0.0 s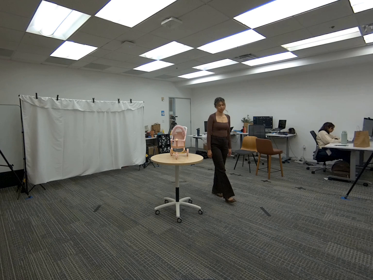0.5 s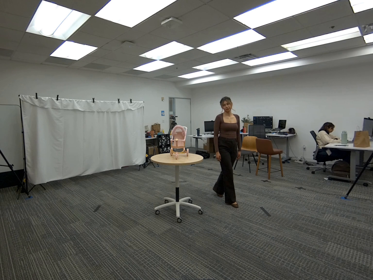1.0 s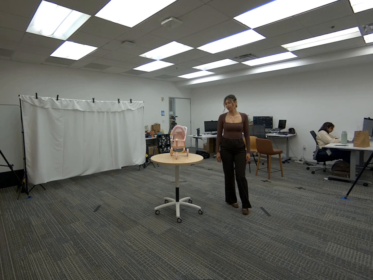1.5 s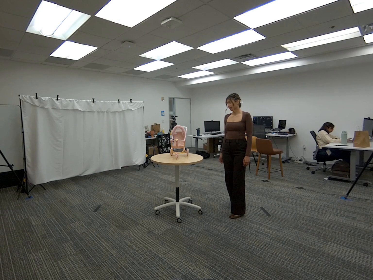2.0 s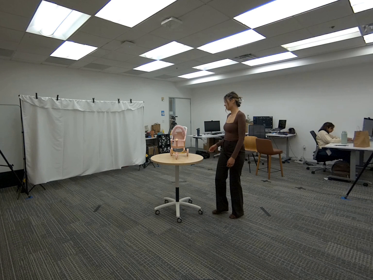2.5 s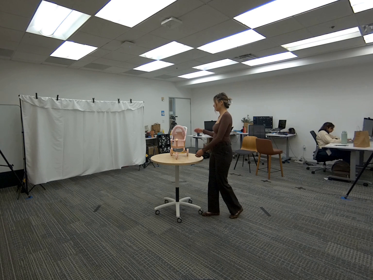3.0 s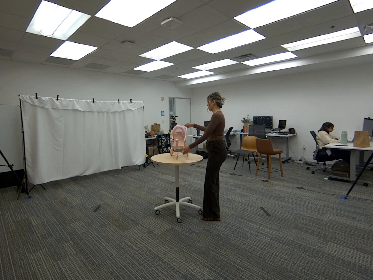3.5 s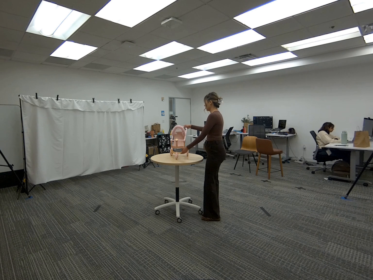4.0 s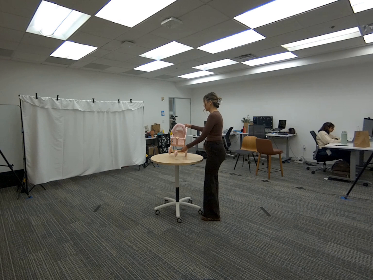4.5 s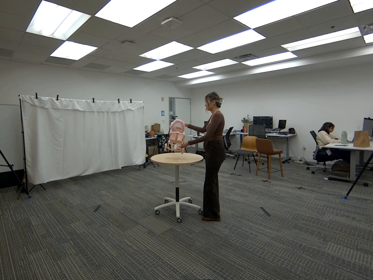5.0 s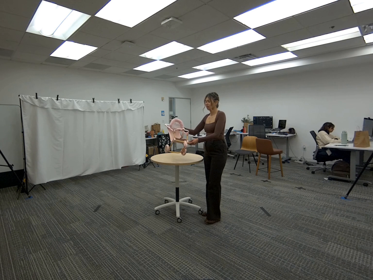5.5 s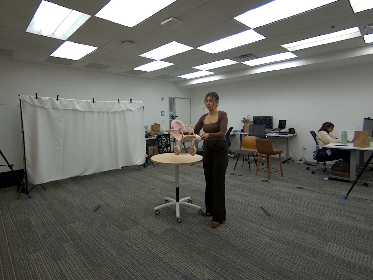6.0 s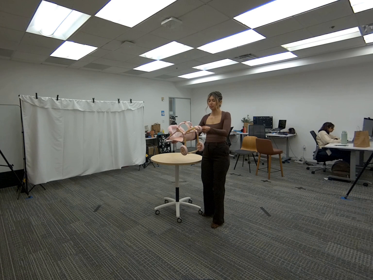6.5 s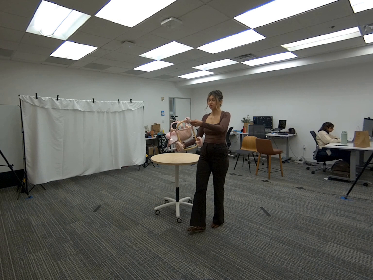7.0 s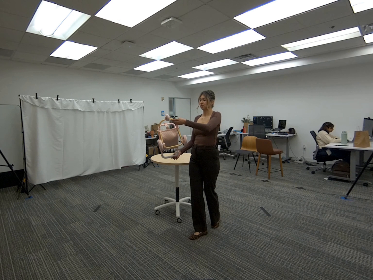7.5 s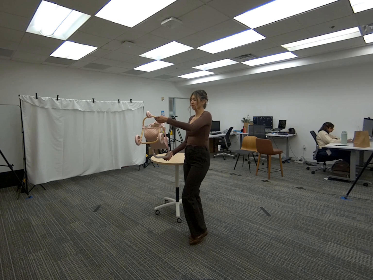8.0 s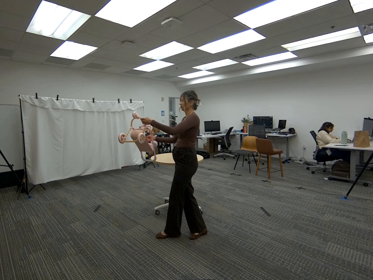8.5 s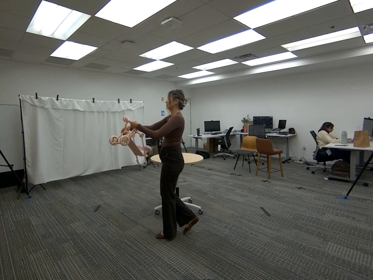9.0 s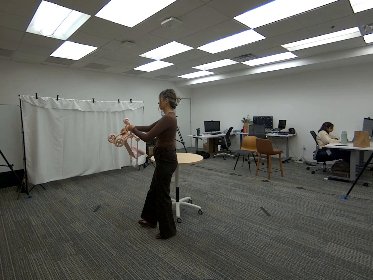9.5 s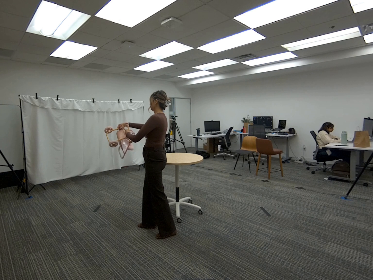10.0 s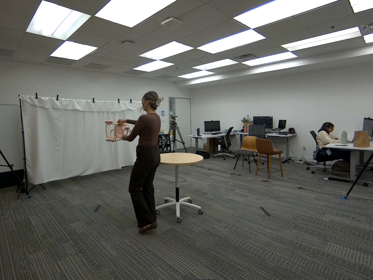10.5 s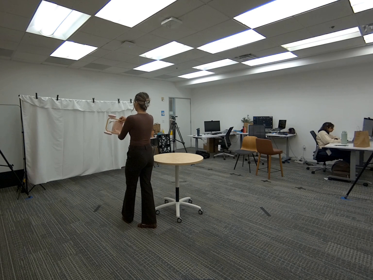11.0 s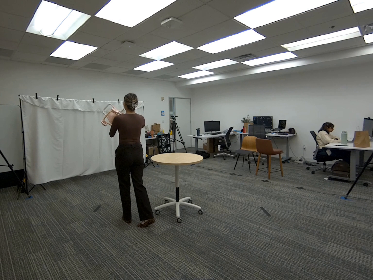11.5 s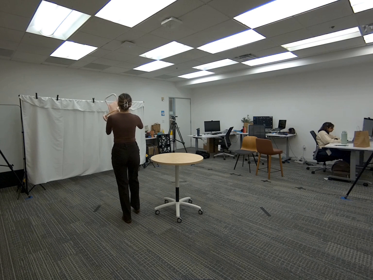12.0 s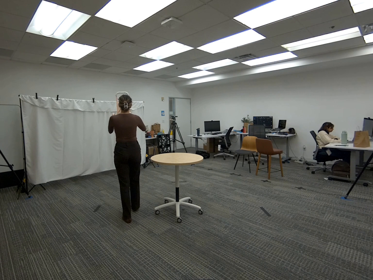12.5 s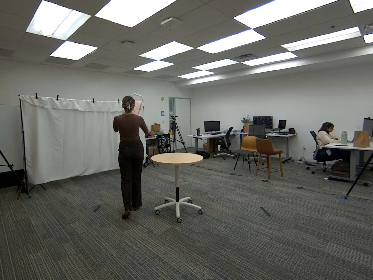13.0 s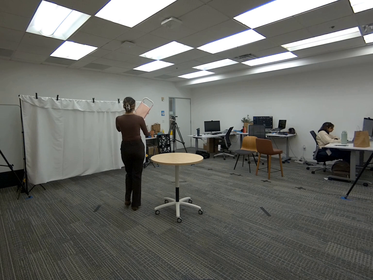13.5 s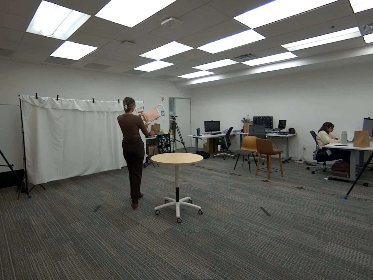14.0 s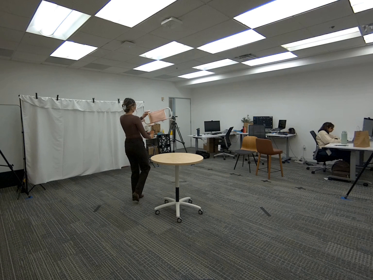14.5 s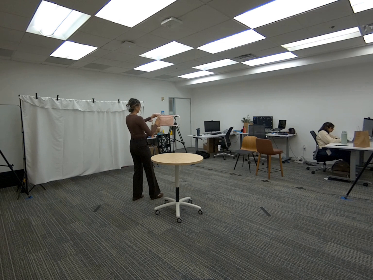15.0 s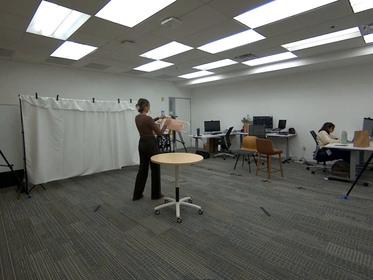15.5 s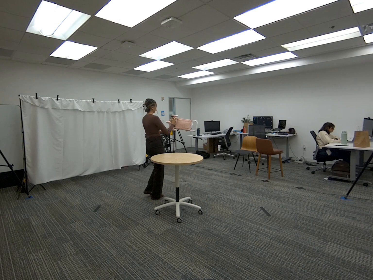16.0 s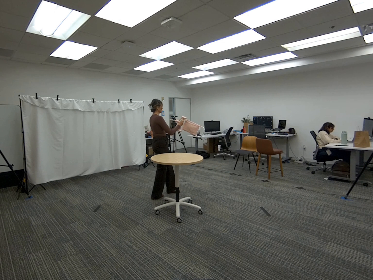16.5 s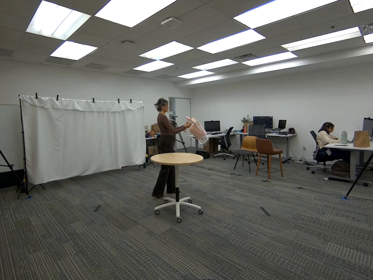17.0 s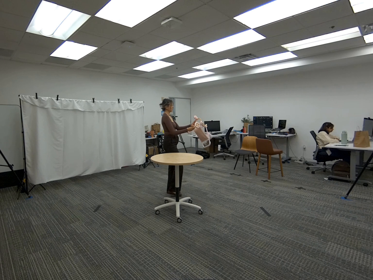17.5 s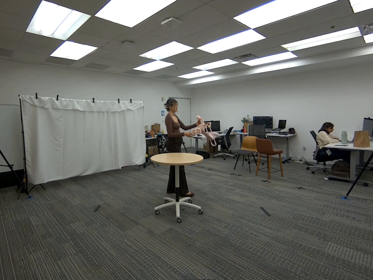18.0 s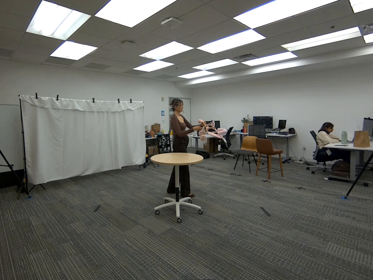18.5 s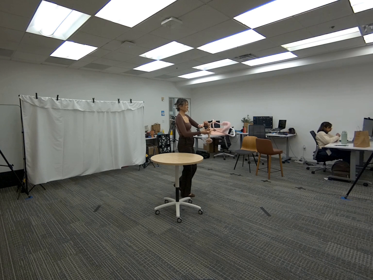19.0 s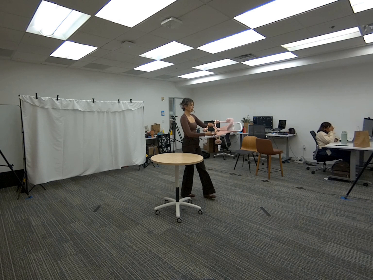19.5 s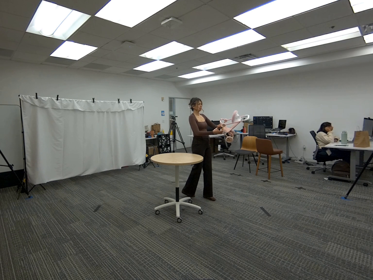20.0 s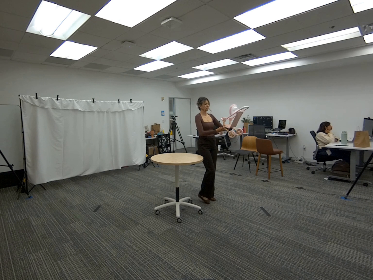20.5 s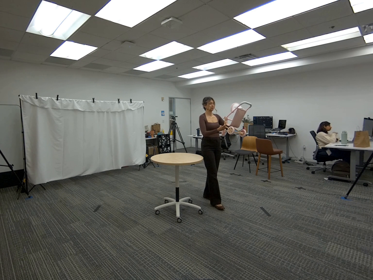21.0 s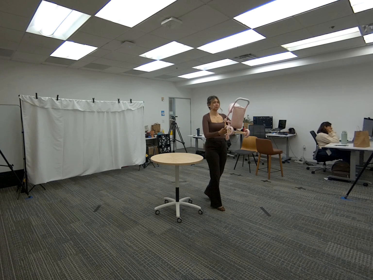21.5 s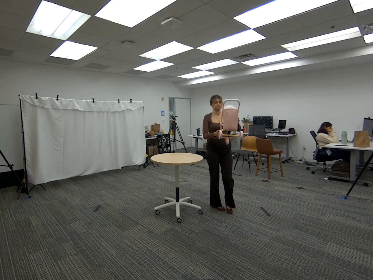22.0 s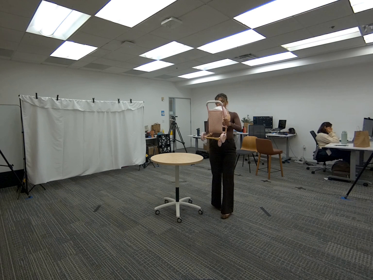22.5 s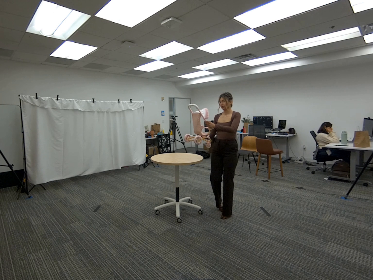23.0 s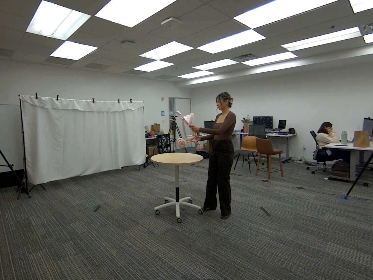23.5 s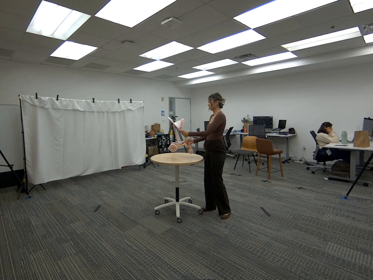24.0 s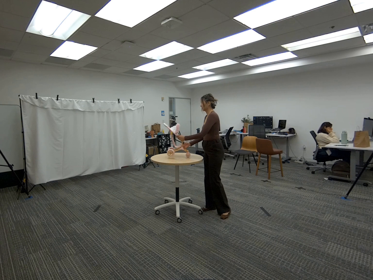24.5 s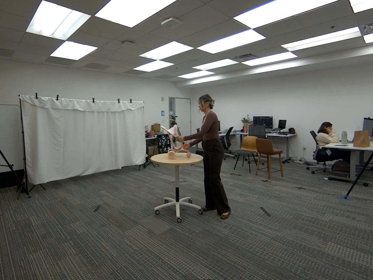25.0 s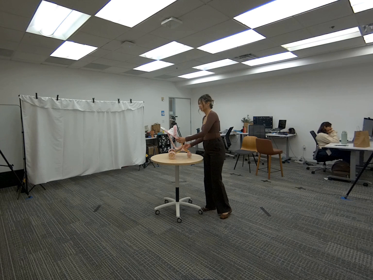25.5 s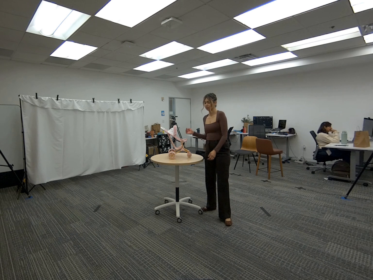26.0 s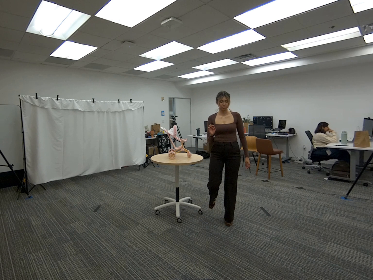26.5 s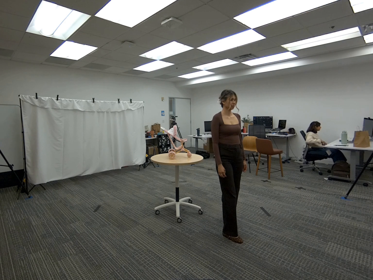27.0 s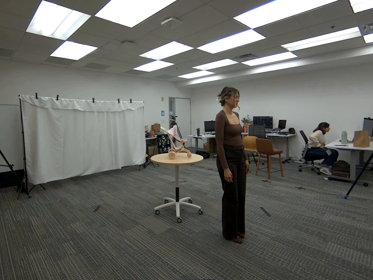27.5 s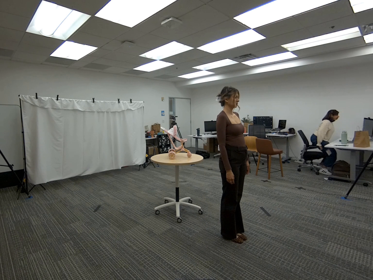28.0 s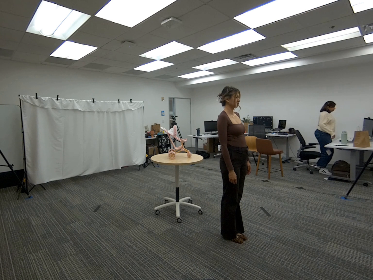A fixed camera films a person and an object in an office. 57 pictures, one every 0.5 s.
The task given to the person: Walk over to the toy stroller on the round table and pick up using both hands. Rotate the stroller midair while walking around the table within the bounding area. Place back on table when finished.
